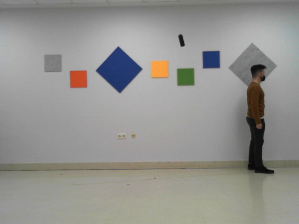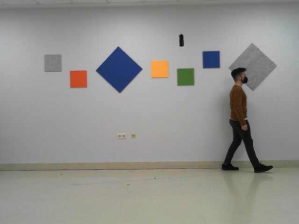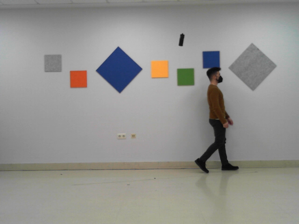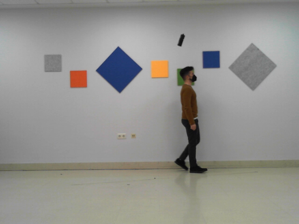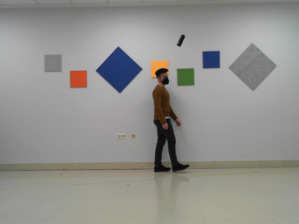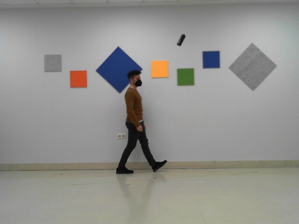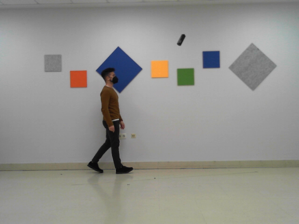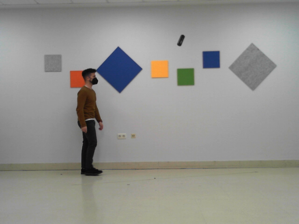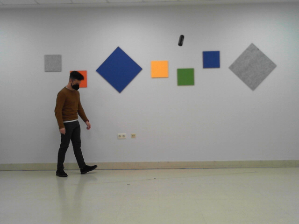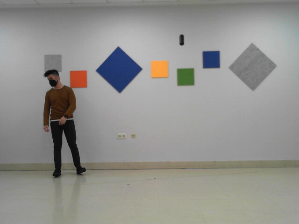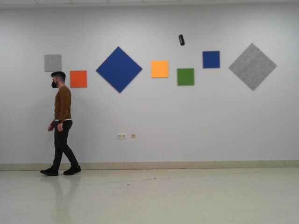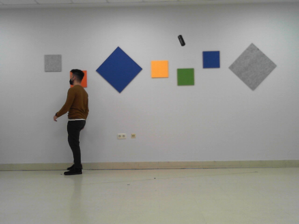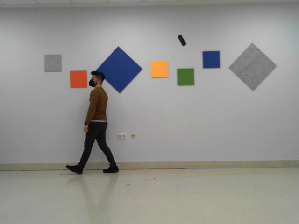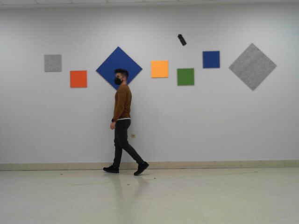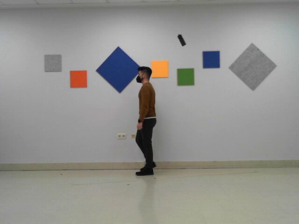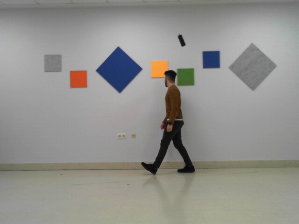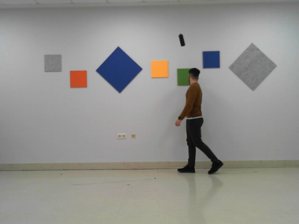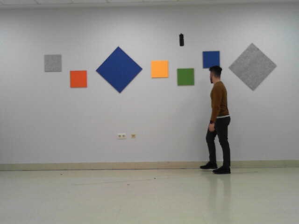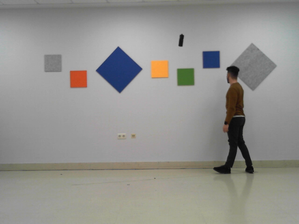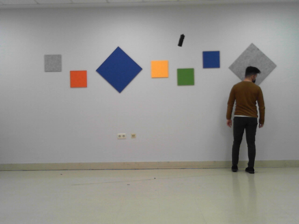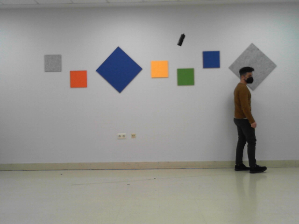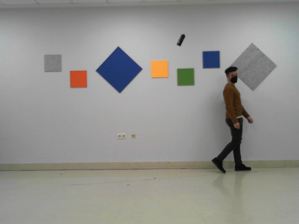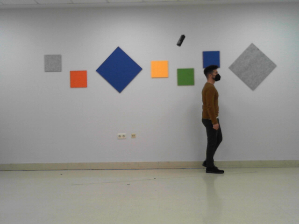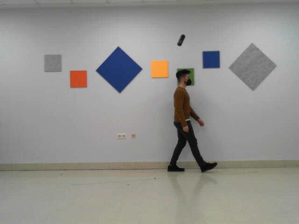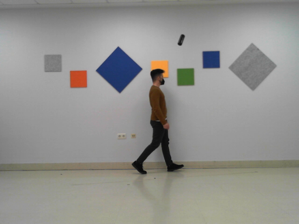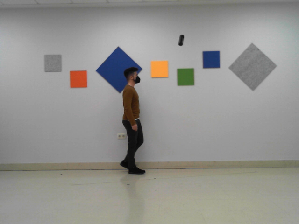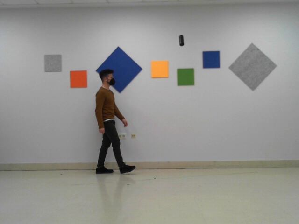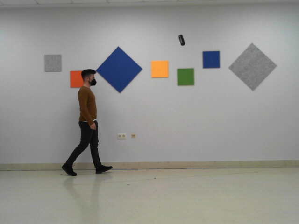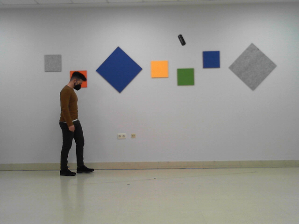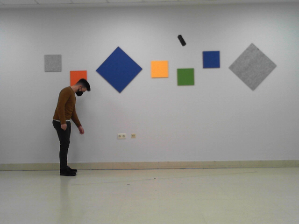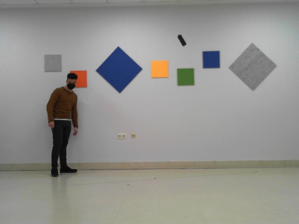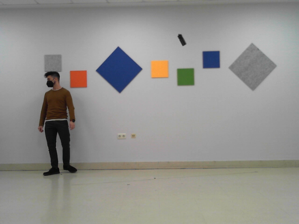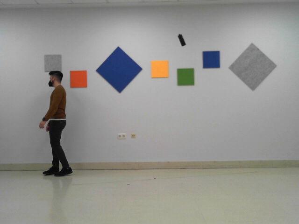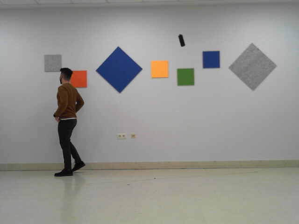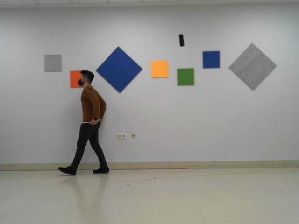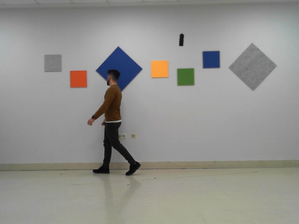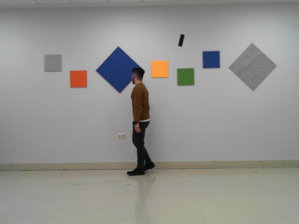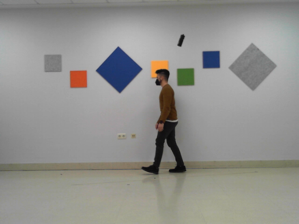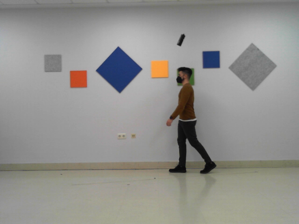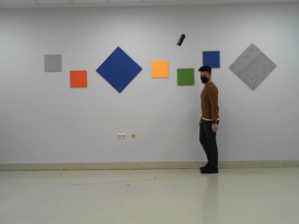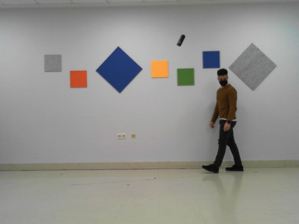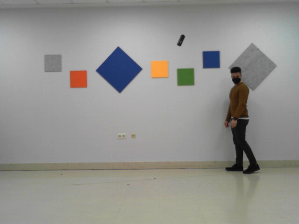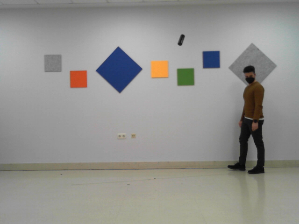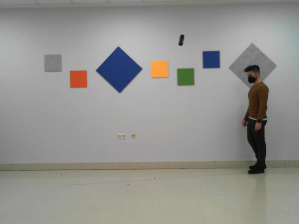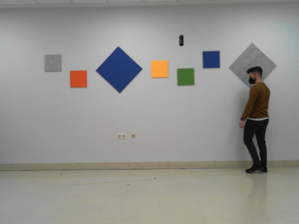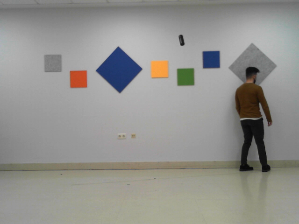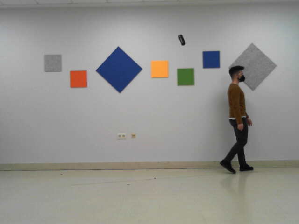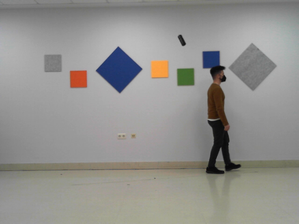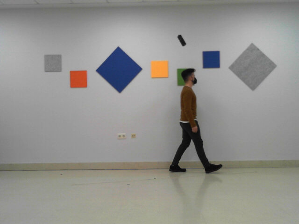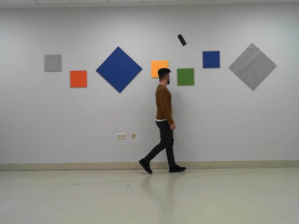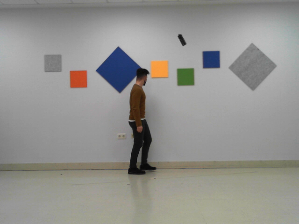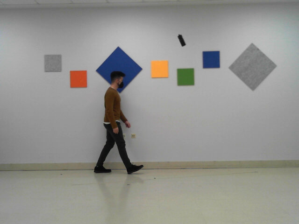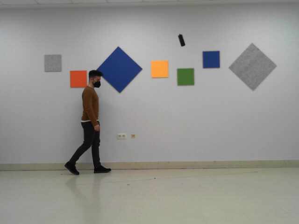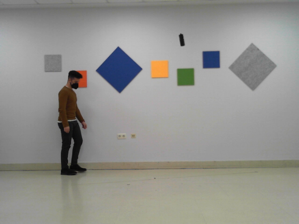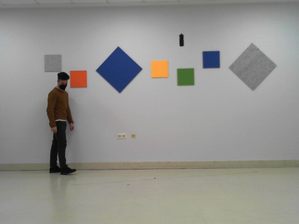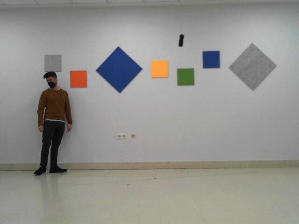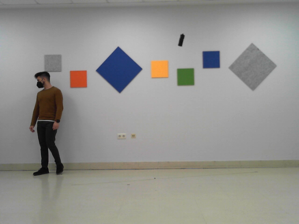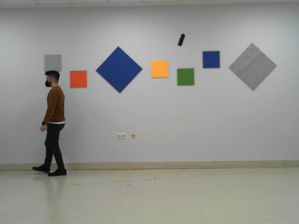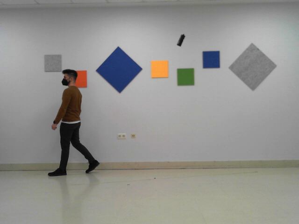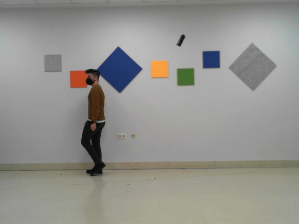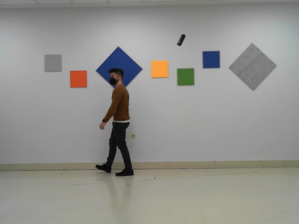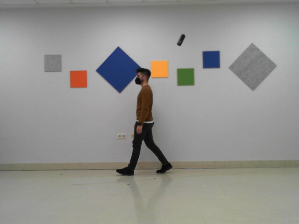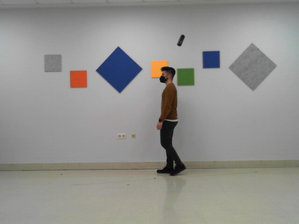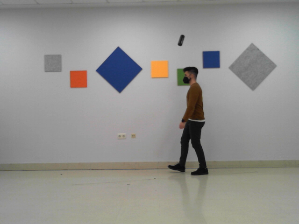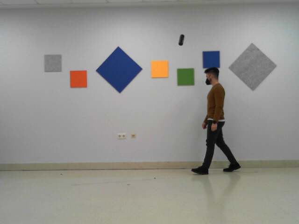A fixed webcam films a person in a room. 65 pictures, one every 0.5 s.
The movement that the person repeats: Walk backward.
